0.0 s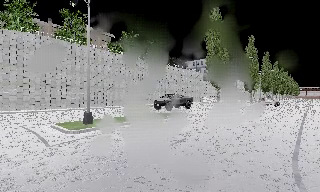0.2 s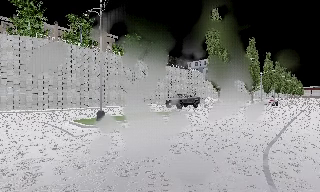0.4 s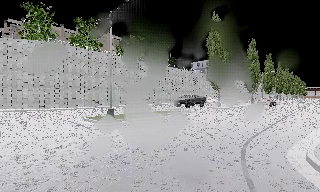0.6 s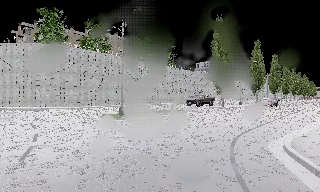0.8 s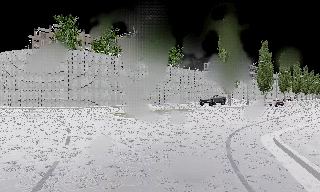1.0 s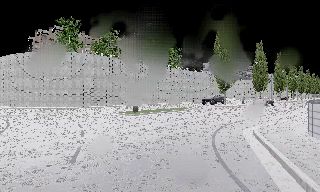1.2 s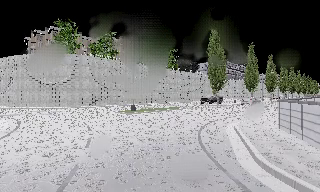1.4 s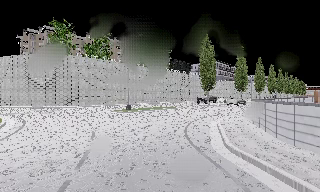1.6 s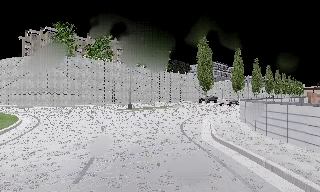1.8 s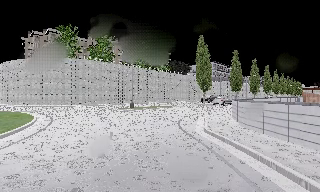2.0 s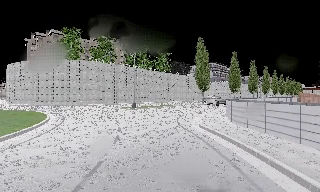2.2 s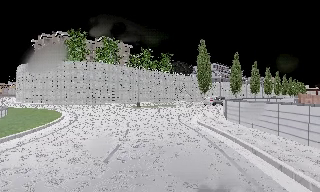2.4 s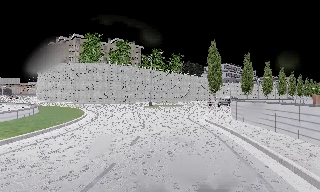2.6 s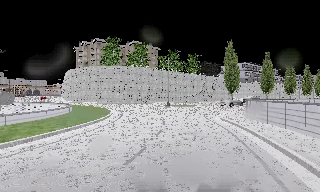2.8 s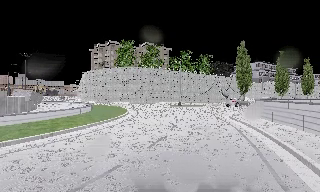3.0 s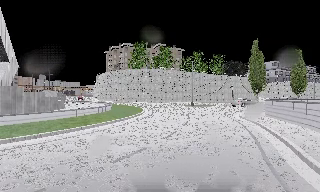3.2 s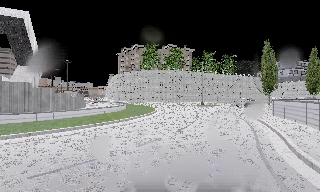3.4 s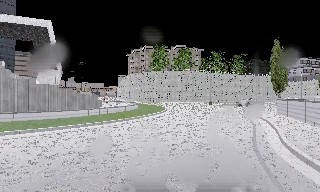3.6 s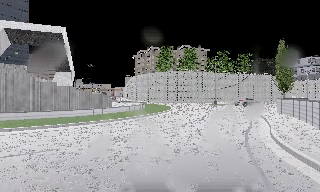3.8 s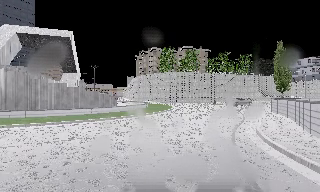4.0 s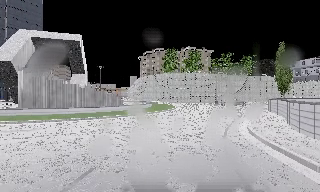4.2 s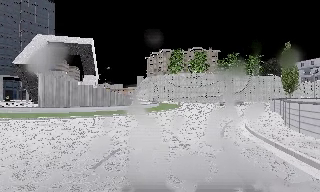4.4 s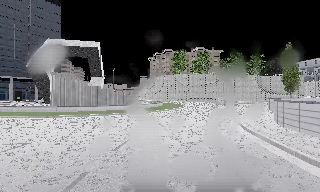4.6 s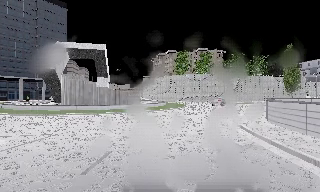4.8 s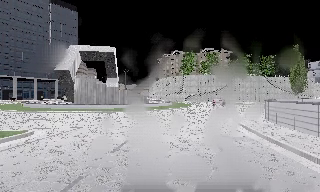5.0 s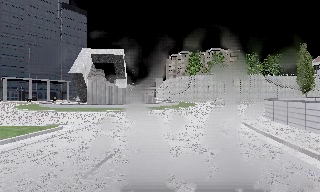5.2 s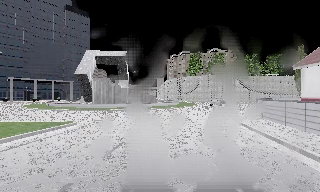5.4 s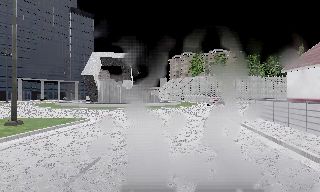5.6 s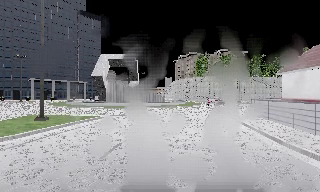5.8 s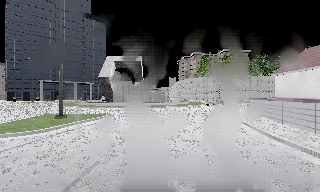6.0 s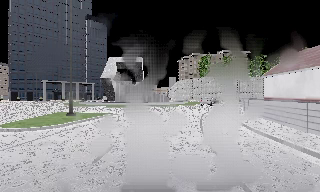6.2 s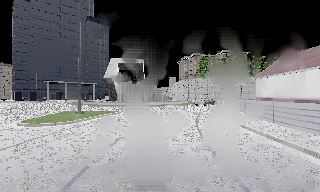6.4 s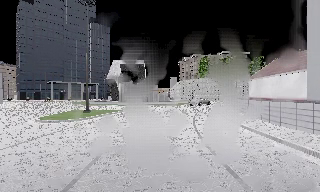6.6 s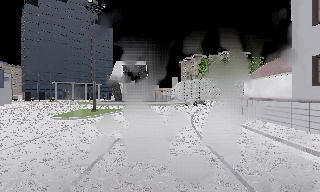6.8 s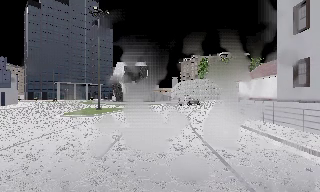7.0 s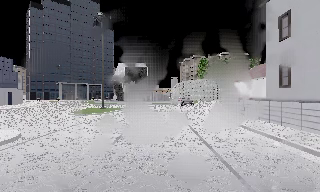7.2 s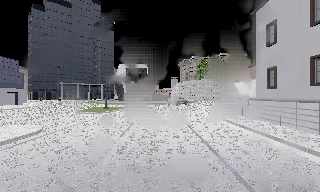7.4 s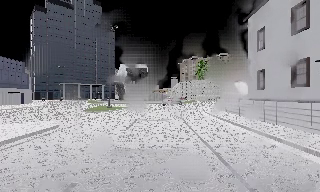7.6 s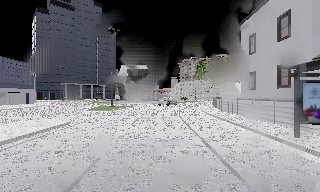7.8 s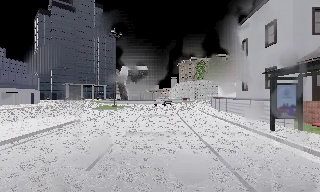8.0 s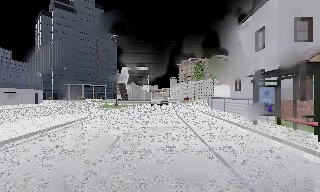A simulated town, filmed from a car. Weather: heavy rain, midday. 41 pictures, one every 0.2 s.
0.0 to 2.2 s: The camera travels backward, about 15 m, so what stands in front gets smaller.
2.2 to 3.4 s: The scene slides to the right, as the camera pans about 25 degrees to its left. It travels backward, about 8 m, so what stands in front gets smaller.
3.4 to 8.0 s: The camera swings to its left by about 20 degrees, and the scene slides to the right. It travels backward, about 30 m, so what stands in front gets smaller.
The film runs backward here.
